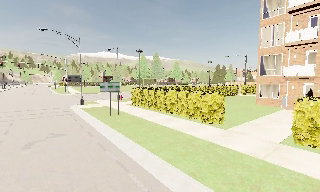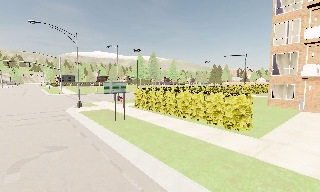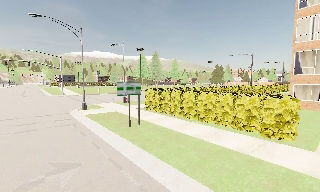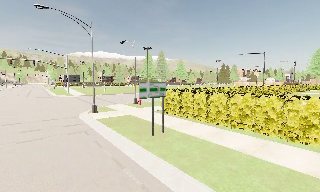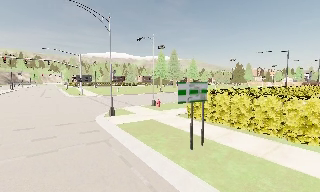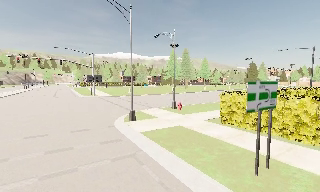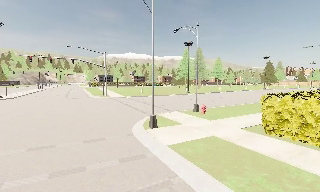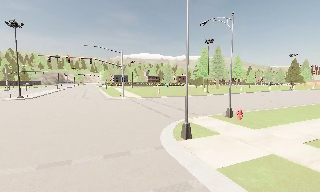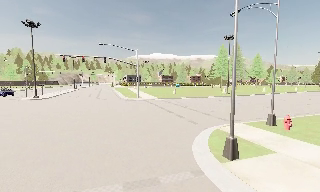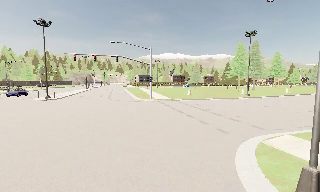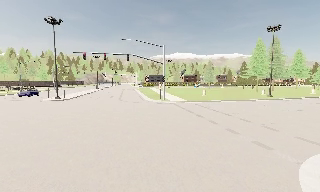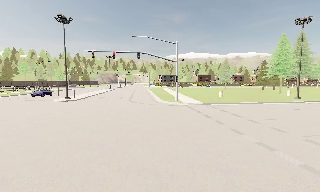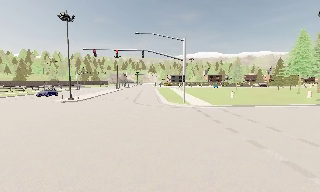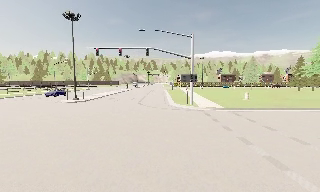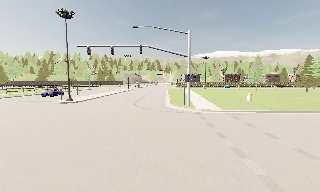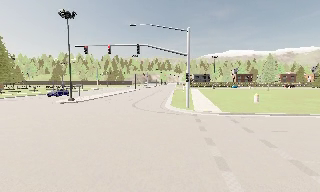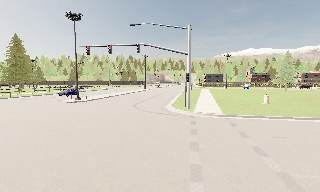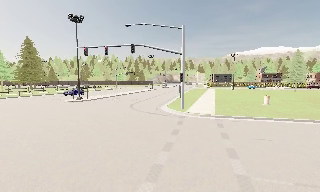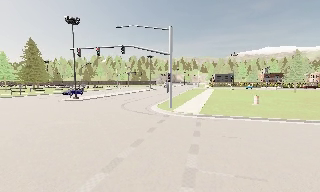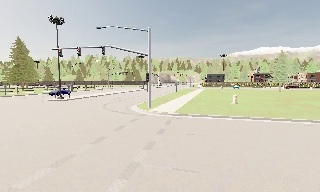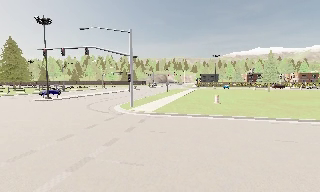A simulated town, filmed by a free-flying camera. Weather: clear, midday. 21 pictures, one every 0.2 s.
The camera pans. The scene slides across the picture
to the right.
The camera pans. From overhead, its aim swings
counterclockwise.
0.0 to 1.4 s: The camera swings to its left by about 15 degrees, and the scene slides to the right. It travels forward and to its left, about 13 m, so what stands in front looms larger.
1.4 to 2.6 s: The scene slides to the right, as the camera pans about 25 degrees to its left. It travels forward, about 10 m, so what stands in front looms larger.
2.6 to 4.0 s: The camera pans to its left, which is counterclockwise from overhead, by about 15 degrees. It travels to its right, about 10 m, so close, fixed things drift to the left.
The film runs forward here.
